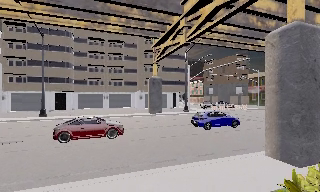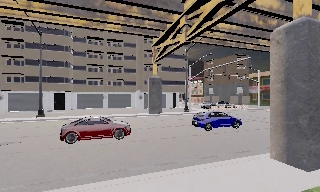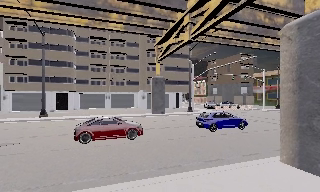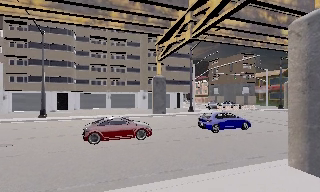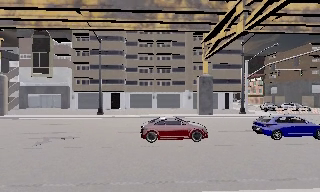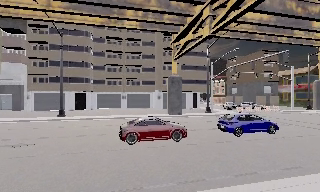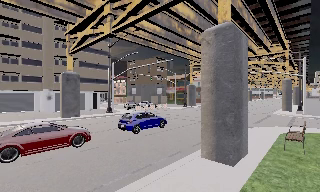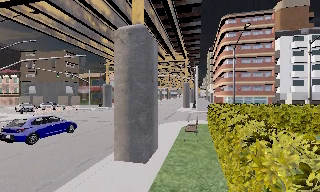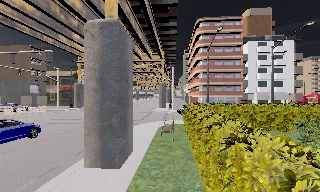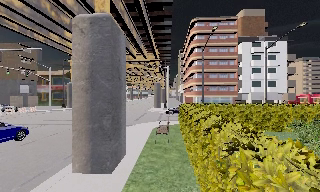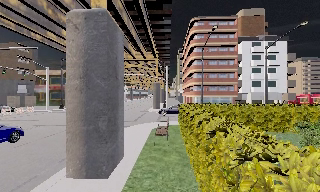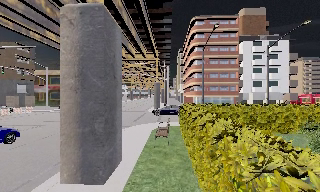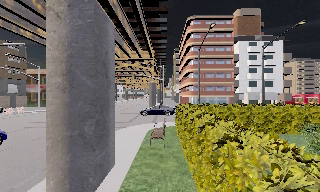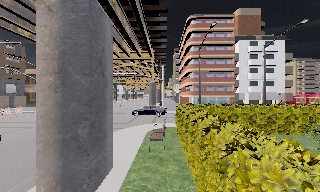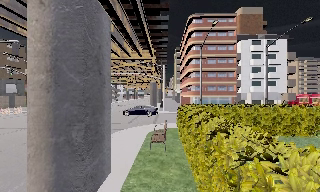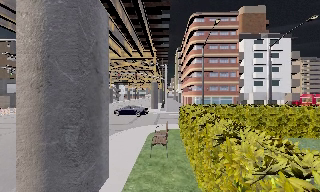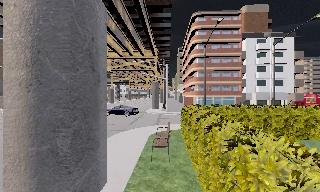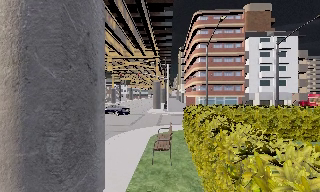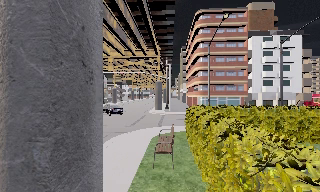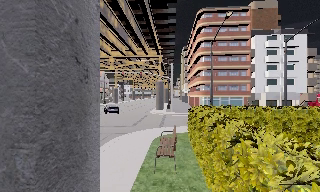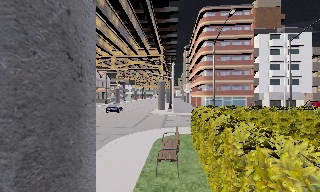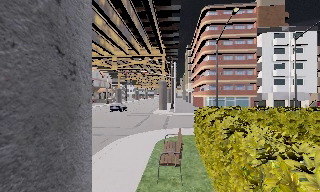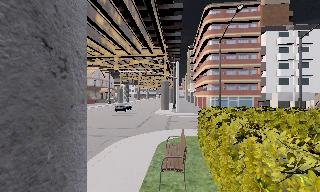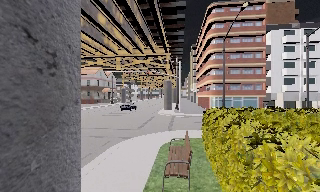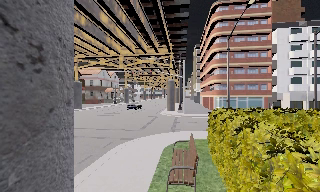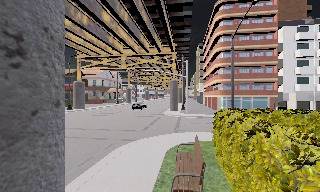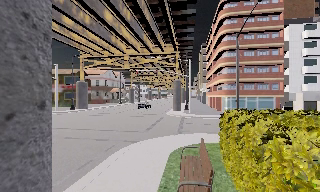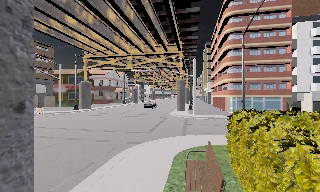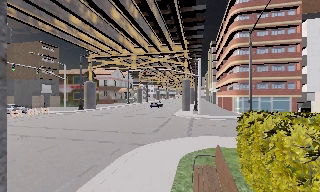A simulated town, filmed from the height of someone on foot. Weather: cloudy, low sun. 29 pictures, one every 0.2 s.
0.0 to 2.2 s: The camera pans to its right, which is clockwise from overhead, by about 65 degrees. It travels forward, about 3.5 m.
2.2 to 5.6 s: The camera travels forward, about 5 m, so what stands in front looms larger.
The film runs forward here.
